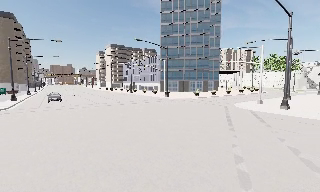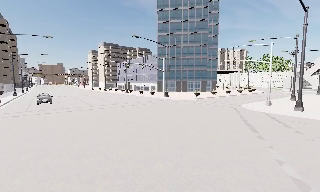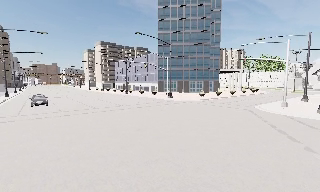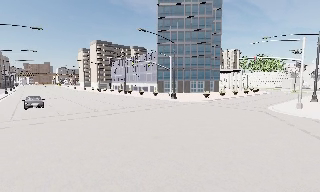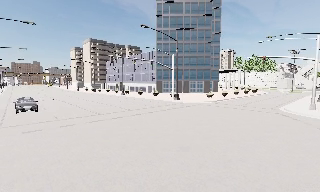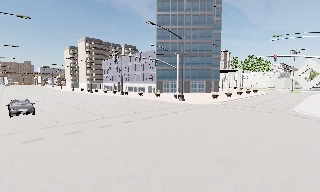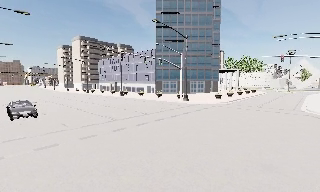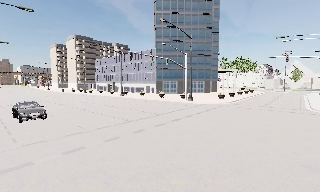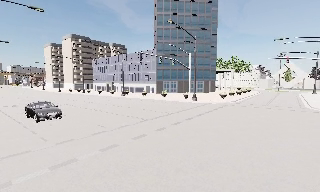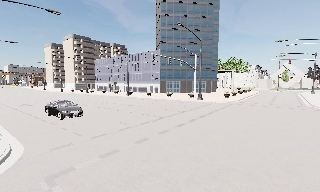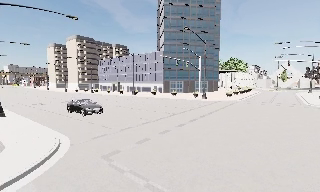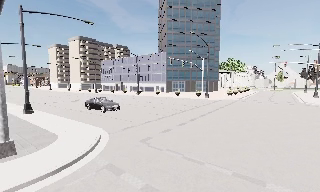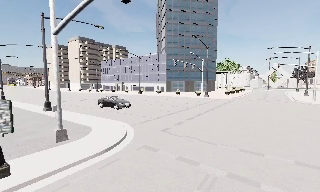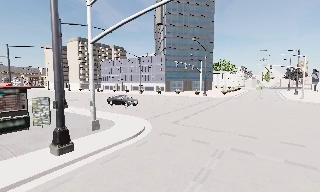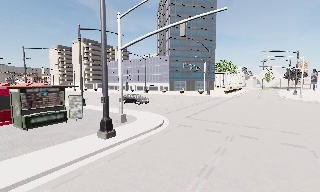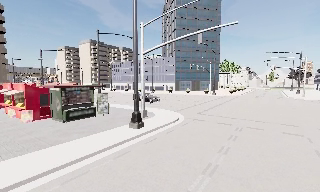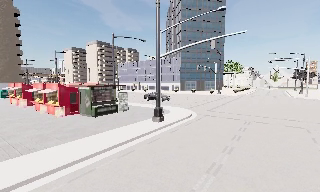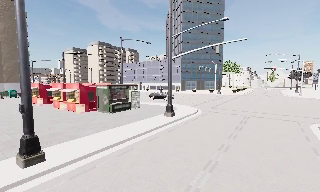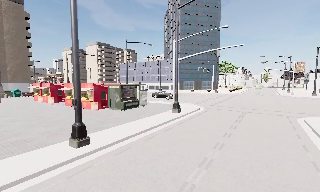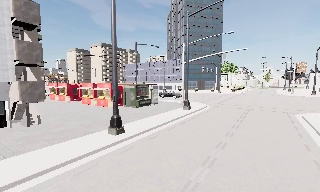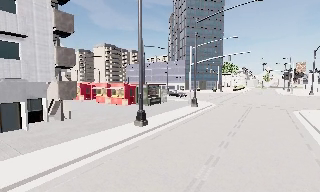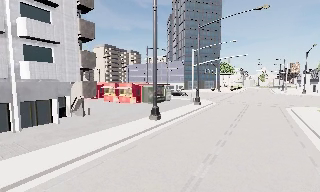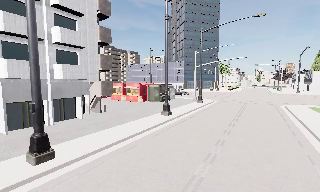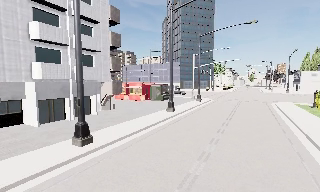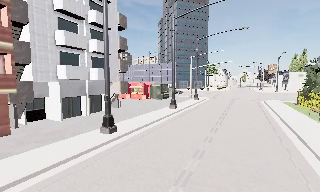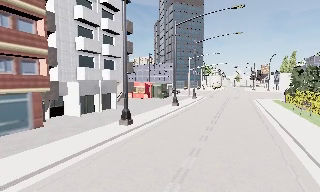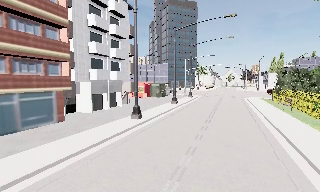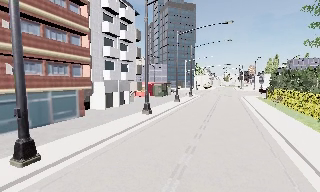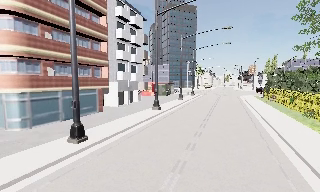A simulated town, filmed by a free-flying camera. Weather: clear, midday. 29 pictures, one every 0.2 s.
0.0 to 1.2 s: The camera pans to its right, which is clockwise from overhead, by about 15 degrees. It travels to its left and forward, about 13 m, so close, fixed things drift to the right.
1.2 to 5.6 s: The camera pans to its right, which is clockwise from overhead, by about 20 degrees. It travels backward and to its left, about 45 m, so what stands in front gets smaller.
The film runs backward here.
